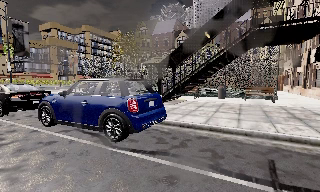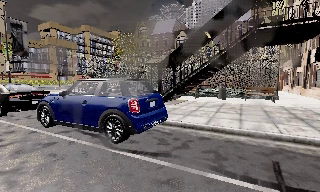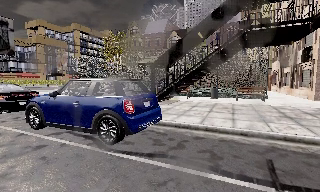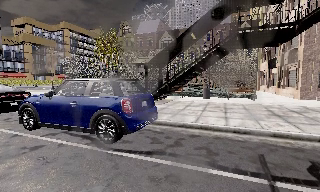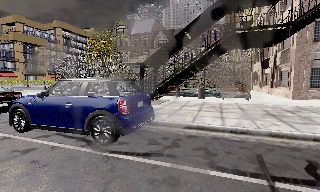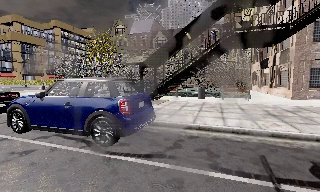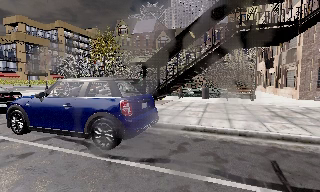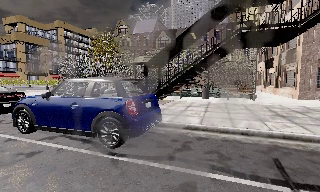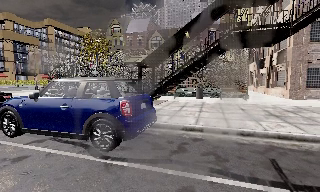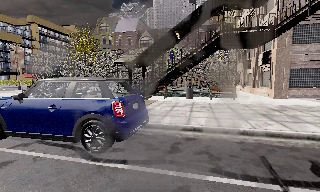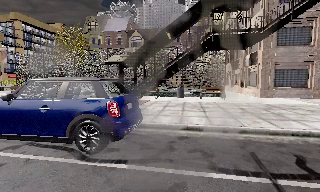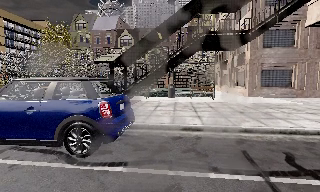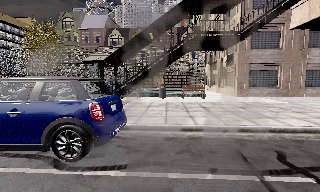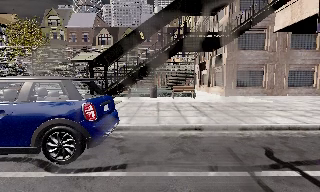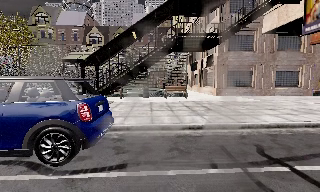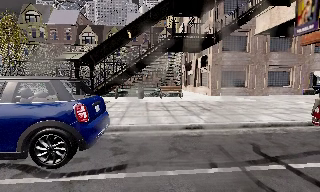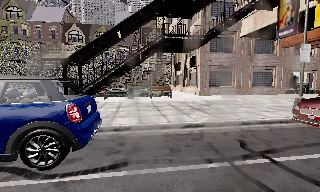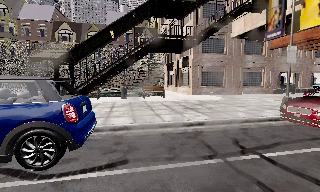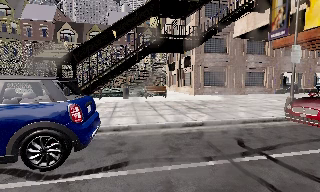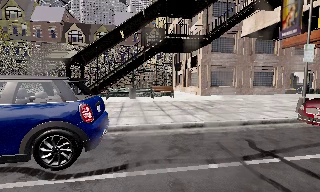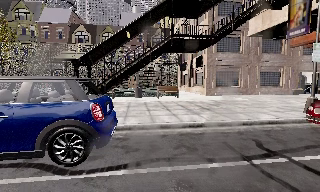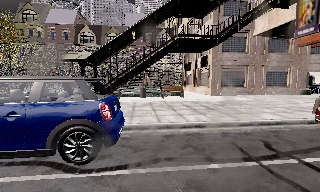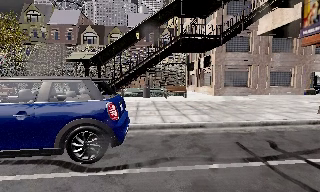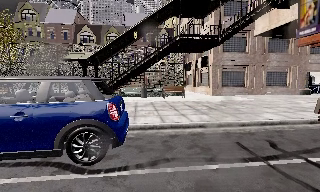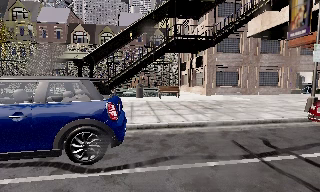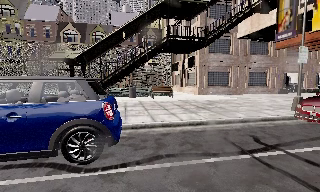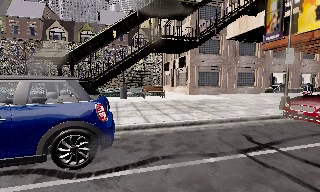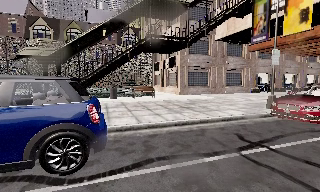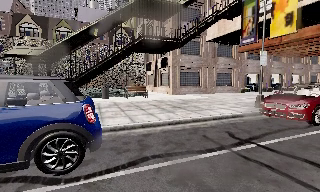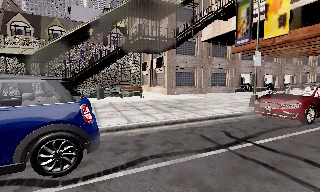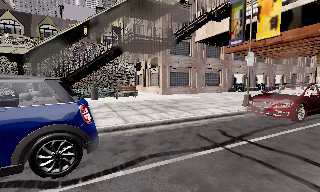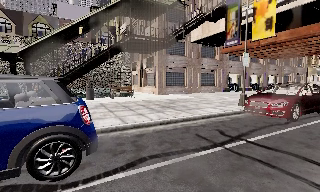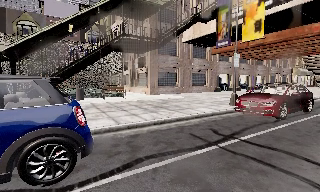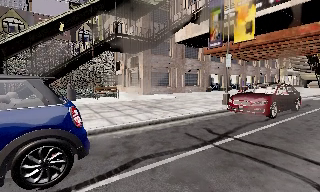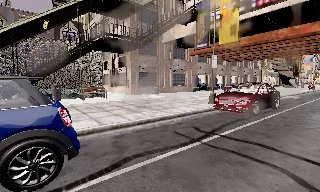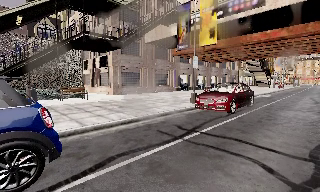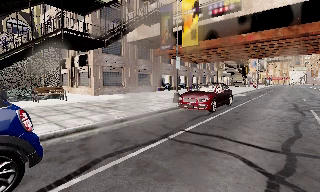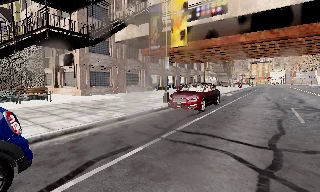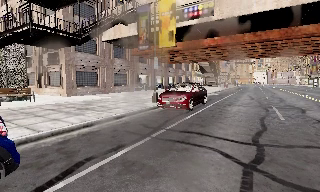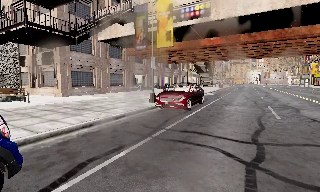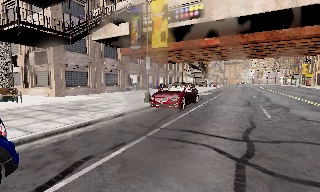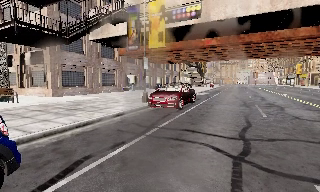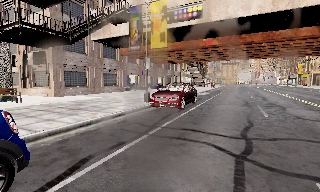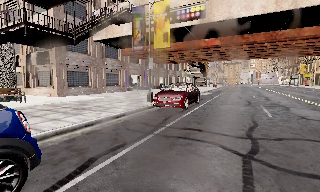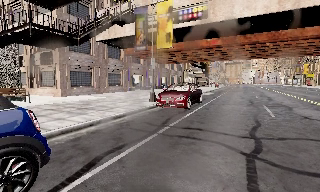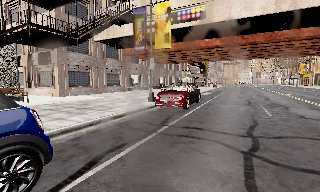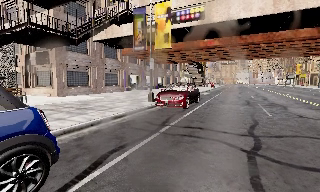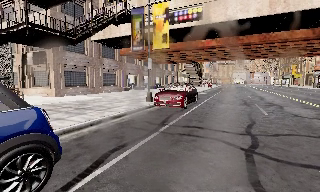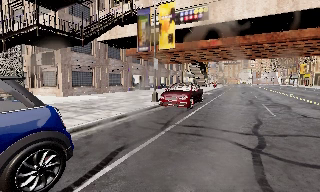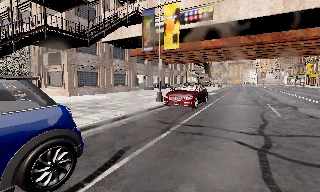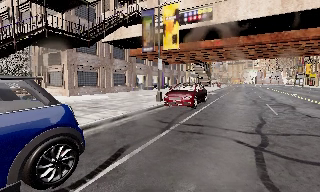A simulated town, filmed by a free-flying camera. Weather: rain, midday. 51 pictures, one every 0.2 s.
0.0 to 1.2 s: The camera shifts only a little, or ends up much as it began.
1.2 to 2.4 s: The camera swings to its right by about 15 degrees, and the scene slides to the left.
2.4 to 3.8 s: The camera swings to its right by about 15 degrees, and the scene slides to the left. It travels to its left, about 0.5 m.
3.8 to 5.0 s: The camera shifts only a little, or ends up much as it began.
5.0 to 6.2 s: The camera pans to its right, which is clockwise from overhead, by about 15 degrees. It travels to its left, about 0.5 m.
6.2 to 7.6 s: The camera swings to its right by about 30 degrees, and the scene slides to the left.
7.6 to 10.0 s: The camera travels to its left and backward, about 1 m.
The film runs forward here.
